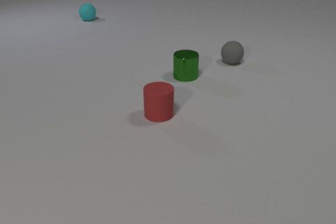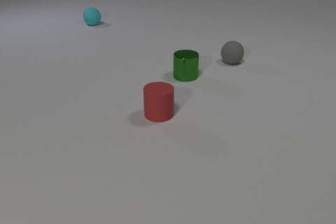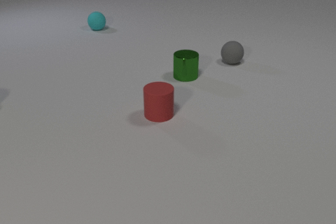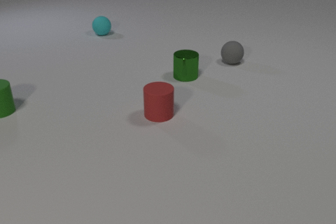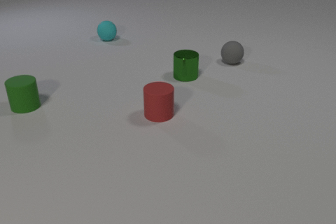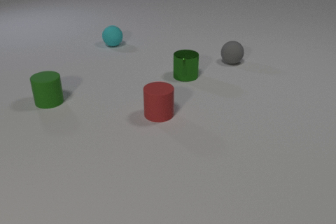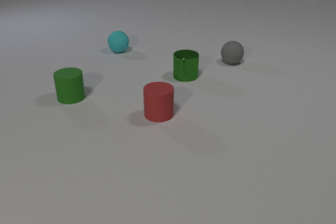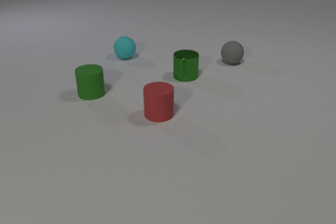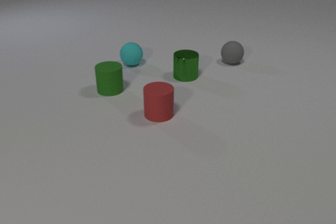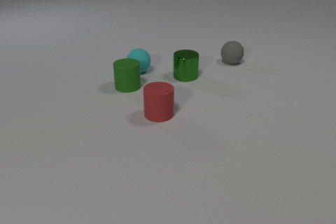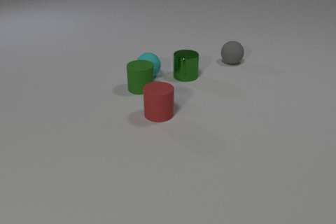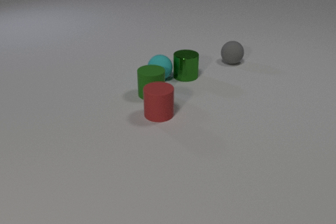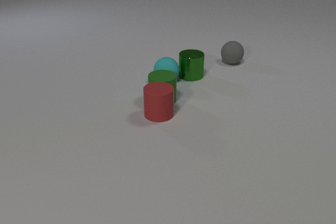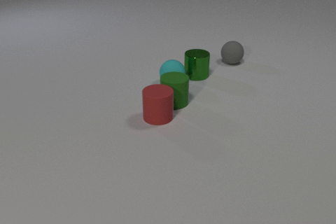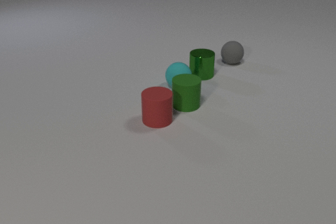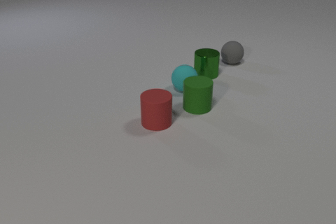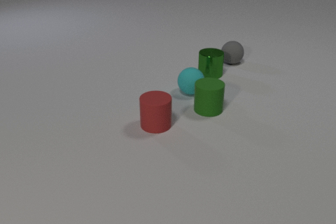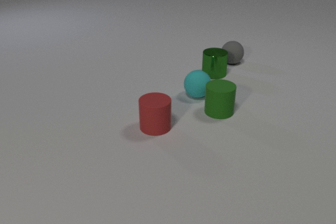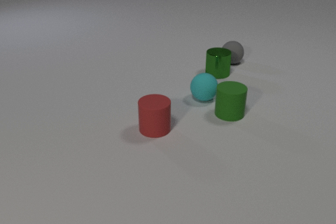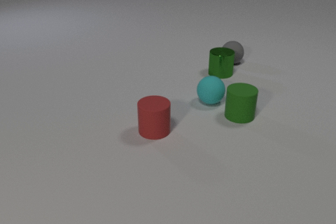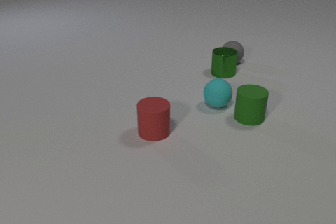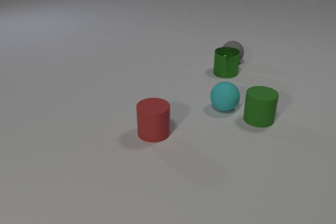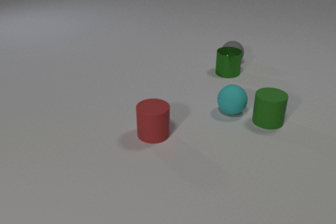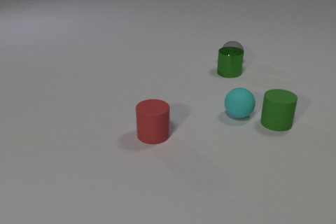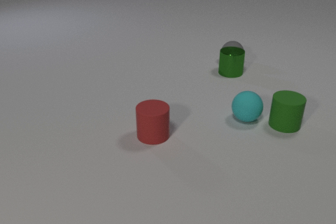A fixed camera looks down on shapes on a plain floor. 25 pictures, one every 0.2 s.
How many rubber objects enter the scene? 1.
What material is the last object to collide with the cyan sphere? metal.
Are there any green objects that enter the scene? yes.
0.0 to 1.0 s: The green rubber cylinder comes in at the left edge, slides to the right. The cyan rubber sphere rolls toward the camera.
1.0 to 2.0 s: The green rubber cylinder slides to the right. The cyan rubber sphere rolls toward the camera and to the right. The green rubber cylinder and the cyan rubber sphere collide.
2.0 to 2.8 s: The green rubber cylinder slides to the right and toward the camera. The cyan rubber sphere rolls to the right and toward the camera. The red rubber cylinder slides toward the camera. The green metal cylinder slides to the right. The cyan rubber sphere and the green metal cylinder collide. The green rubber cylinder and the red rubber cylinder collide.
2.8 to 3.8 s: The green rubber cylinder slides to the right. The cyan rubber sphere rolls to the right and toward the camera. The red rubber cylinder slides toward the camera. The green metal cylinder slides to the right.
3.8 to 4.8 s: The green rubber cylinder slides to the right. The cyan rubber sphere rolls to the right and toward the camera. The red rubber cylinder slides toward the camera. The green metal cylinder slides to the right.
